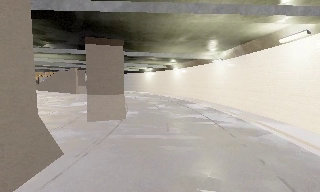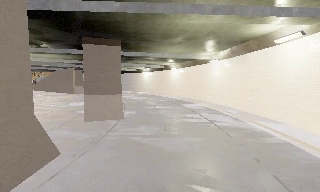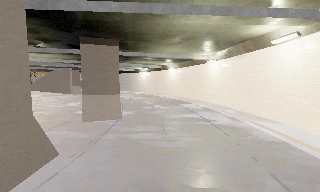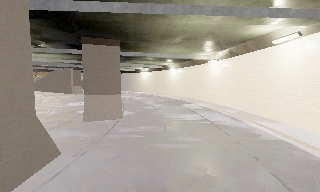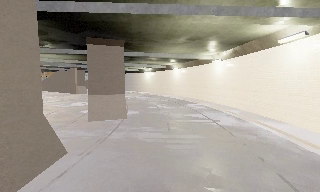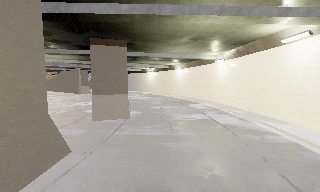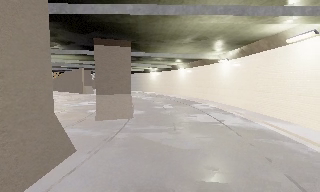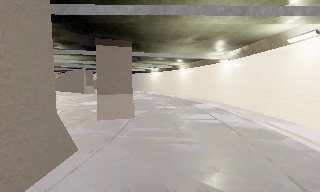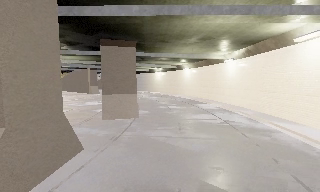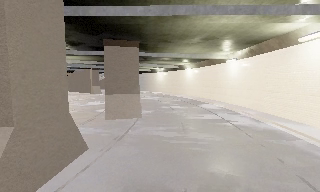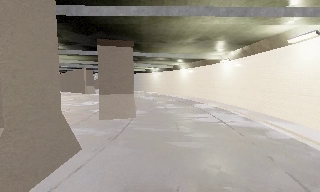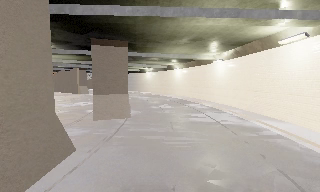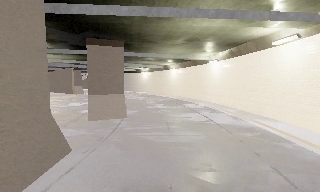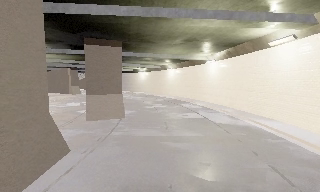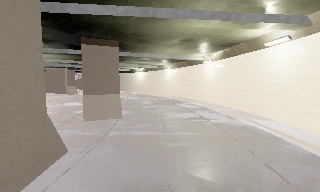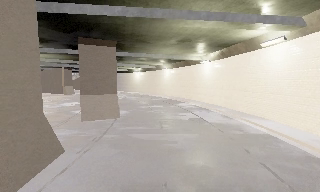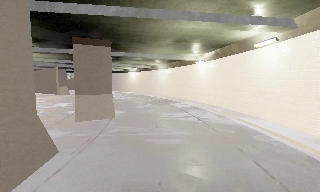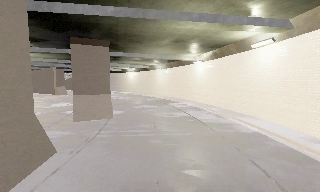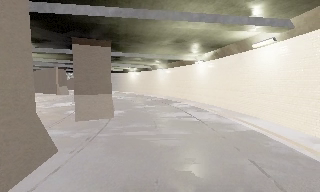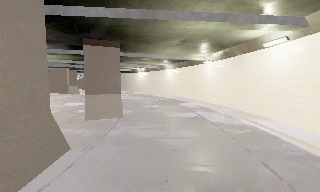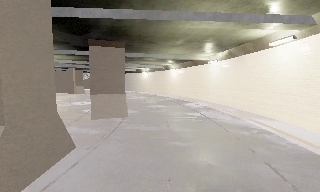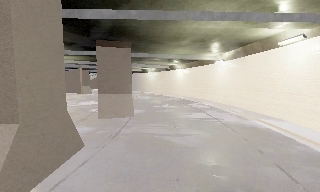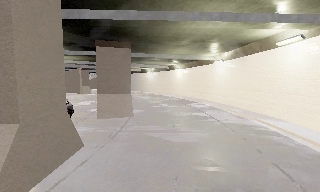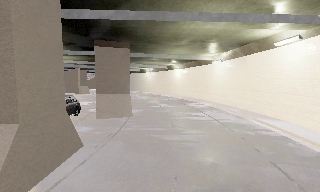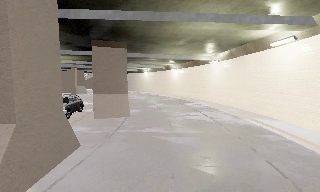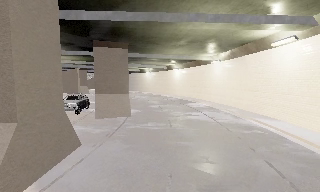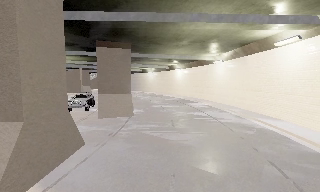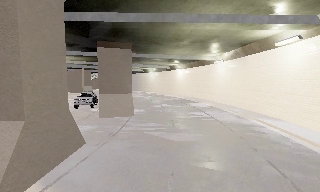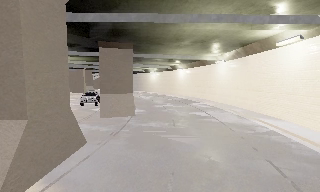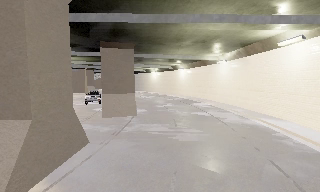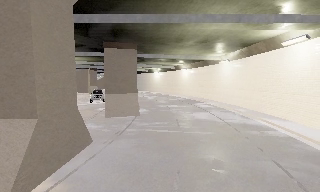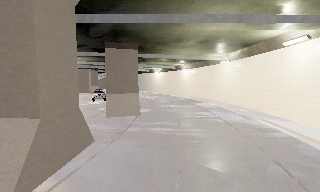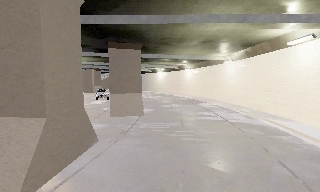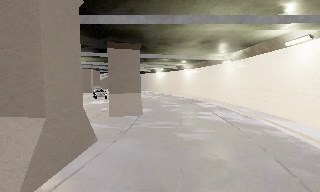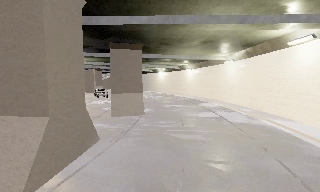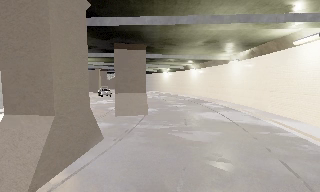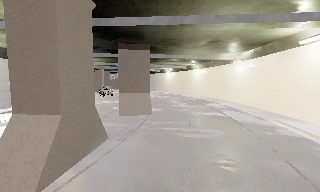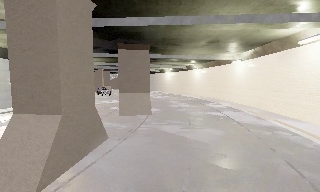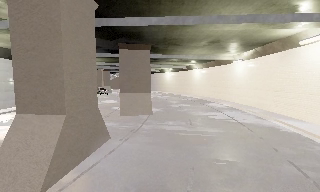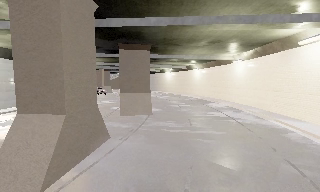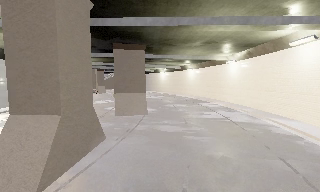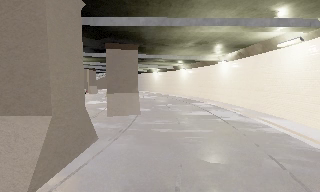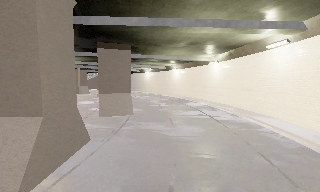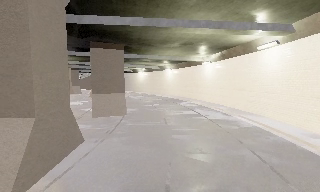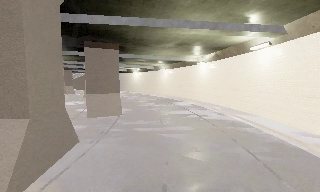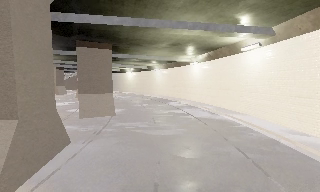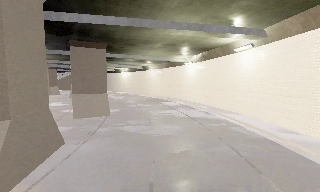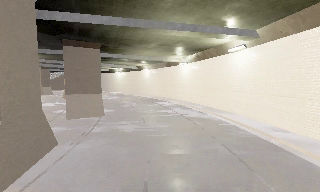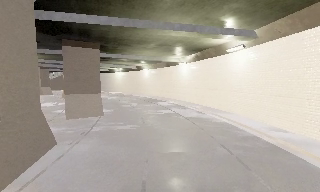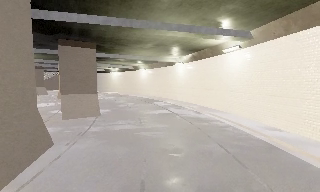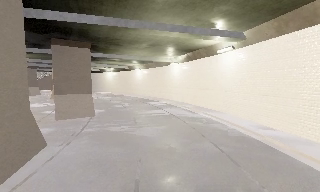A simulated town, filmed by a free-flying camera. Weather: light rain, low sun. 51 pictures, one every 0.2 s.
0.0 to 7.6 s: The camera travels backward, about 1.5 m, so what stands in front gets smaller.
7.6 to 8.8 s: The camera swings to its right by about 10 degrees, and the scene slides to the left.
8.8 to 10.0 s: The camera shifts only a little, or ends up much as it began.
The film runs backward here.
